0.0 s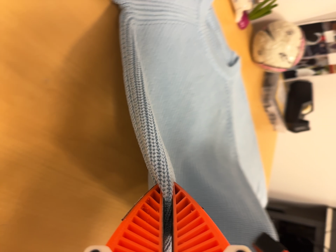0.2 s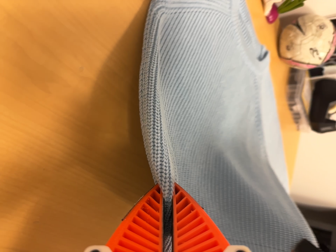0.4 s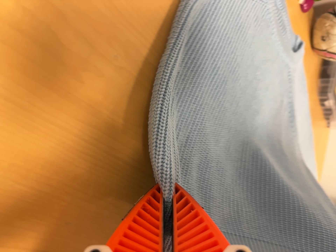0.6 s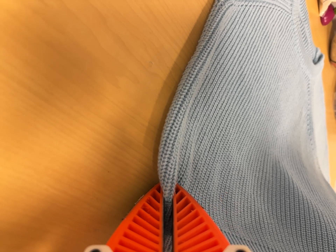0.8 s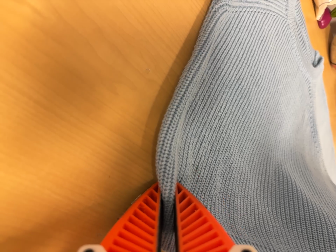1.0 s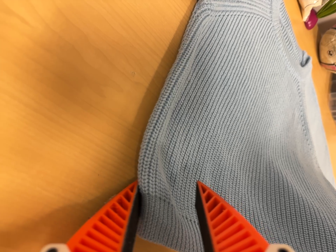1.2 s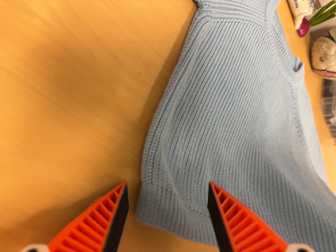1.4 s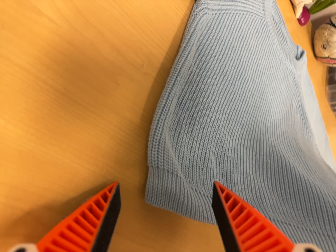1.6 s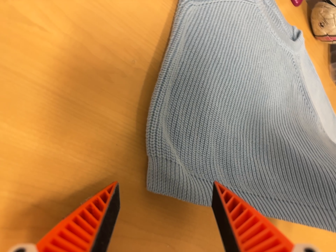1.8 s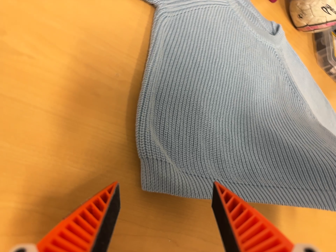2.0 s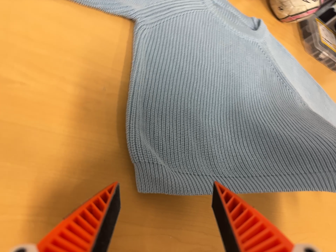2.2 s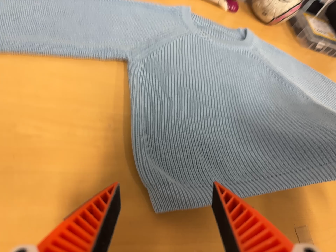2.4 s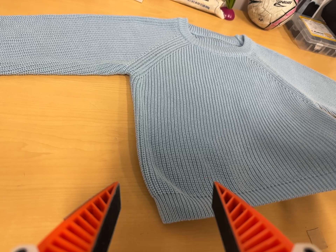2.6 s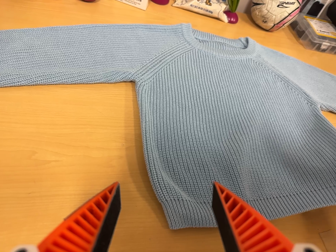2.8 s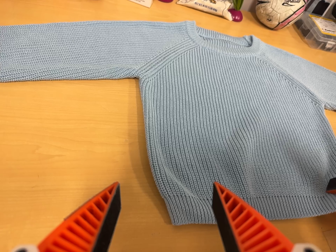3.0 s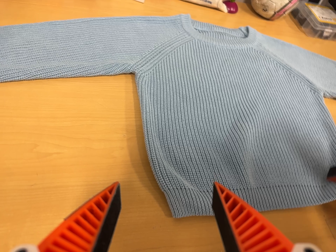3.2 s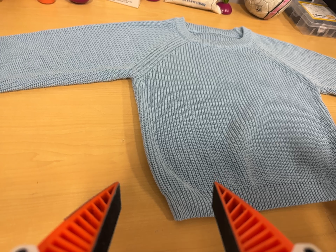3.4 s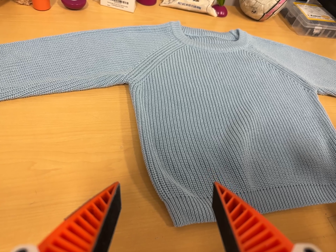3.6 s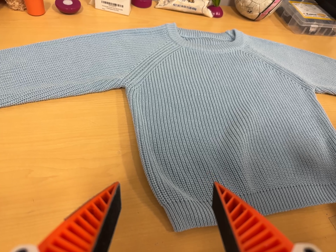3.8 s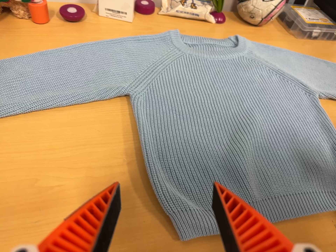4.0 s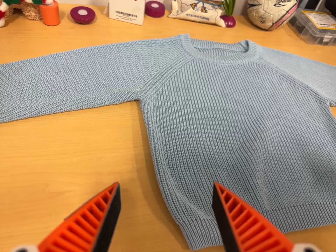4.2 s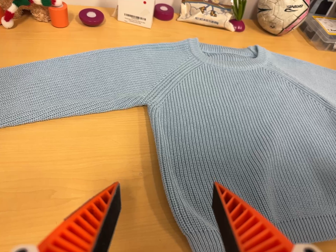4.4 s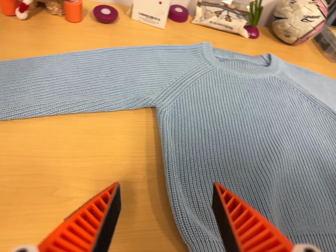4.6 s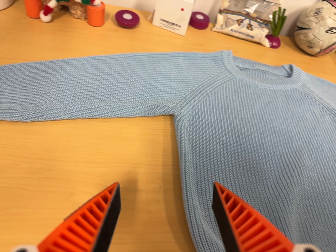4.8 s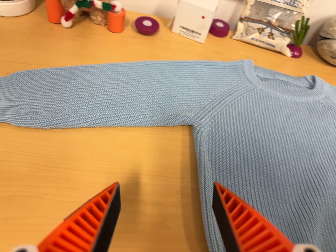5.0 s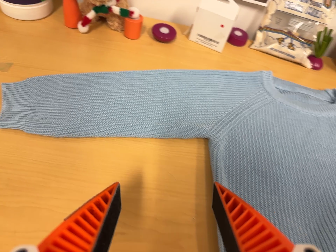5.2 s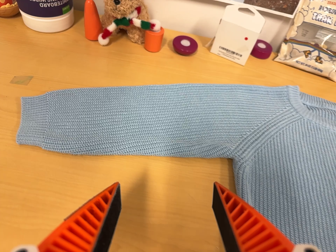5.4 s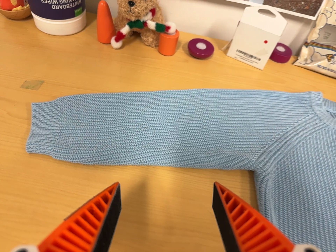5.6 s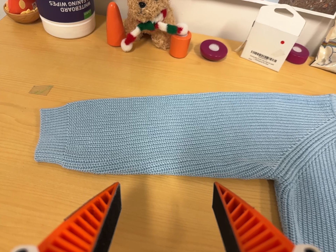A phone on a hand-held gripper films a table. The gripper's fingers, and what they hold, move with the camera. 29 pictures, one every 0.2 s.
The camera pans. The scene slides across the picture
to the right.
0.0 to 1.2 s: The camera travels to its left, about 7 cm, so close, fixed things drift to the right.
1.2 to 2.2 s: The camera pans to its left by about 15 degrees. It travels to its right and backward, about 14 cm. Its aim tips toward the top of its view by about 10 degrees. It rolls about its line of sight by about 35 degrees, and the scene rotates counterclockwise.
2.2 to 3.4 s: The camera rolls about its line of sight by about 10 degrees, and the scene rotates counterclockwise.
3.4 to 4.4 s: The camera travels toward the top of its view, about 5 cm, so close, fixed things drift downward.
4.4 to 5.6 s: The scene slides to the right, as the camera pans about 15 degrees to its left. It travels forward, to its left and toward the top of its view, about 12 cm, so what stands in front looms larger. It rolls about its line of sight by about 10 degrees, and the scene rotates clockwise.
The film runs backward here.
